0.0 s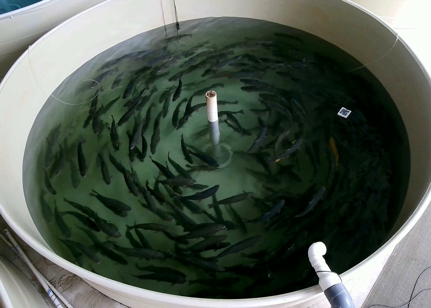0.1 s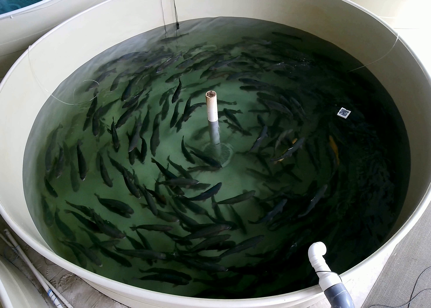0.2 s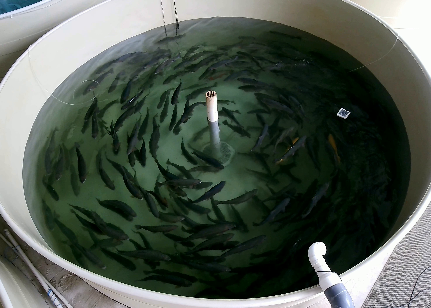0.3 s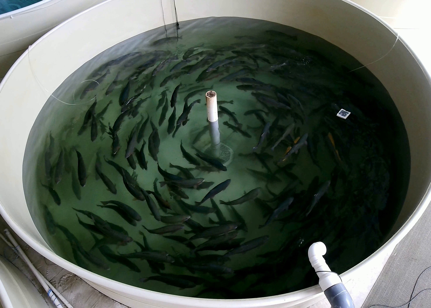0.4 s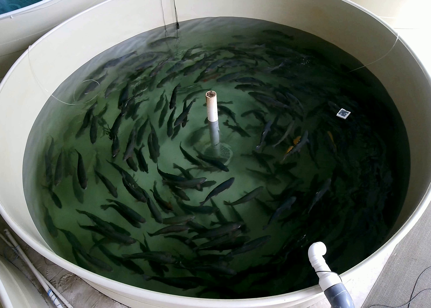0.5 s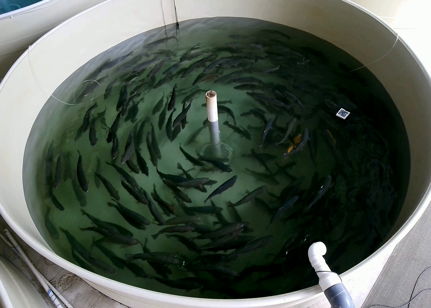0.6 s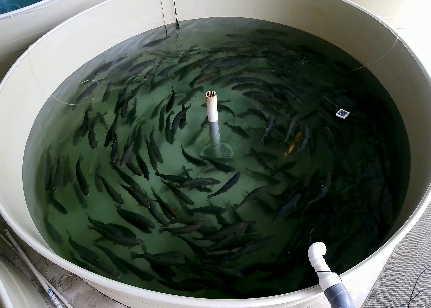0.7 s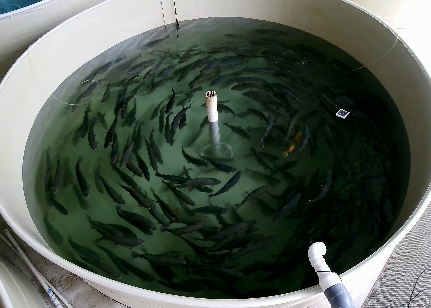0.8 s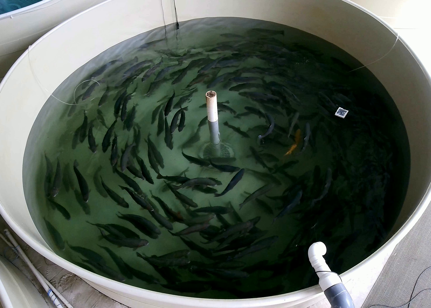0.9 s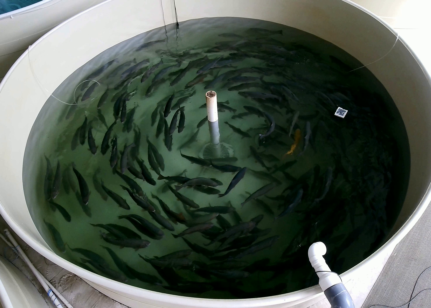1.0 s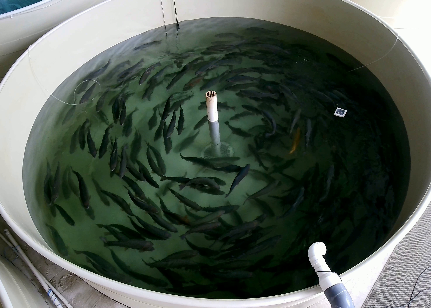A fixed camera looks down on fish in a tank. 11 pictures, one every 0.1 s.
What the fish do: Normal cruising.
